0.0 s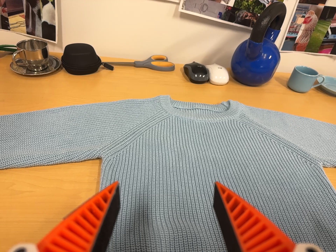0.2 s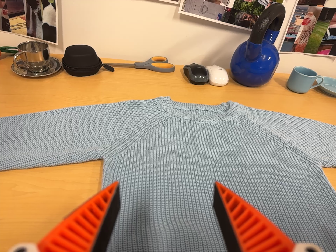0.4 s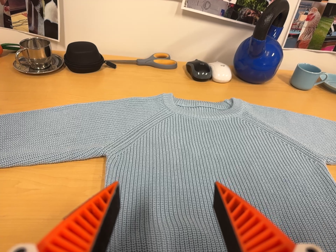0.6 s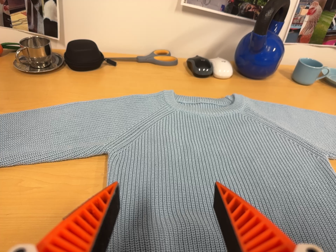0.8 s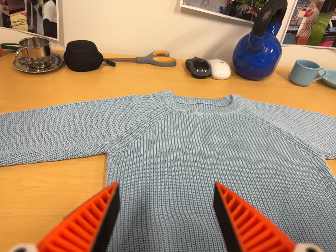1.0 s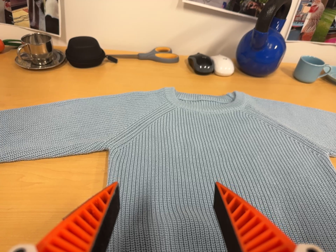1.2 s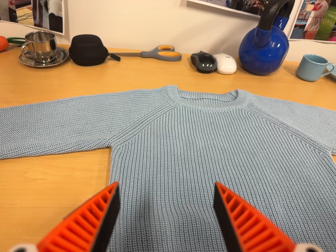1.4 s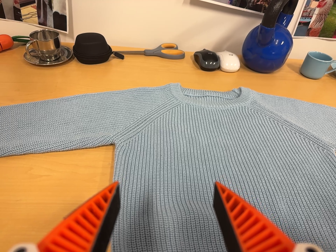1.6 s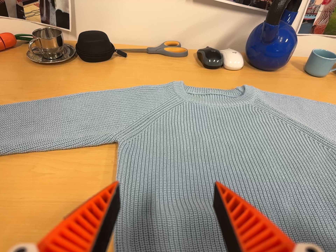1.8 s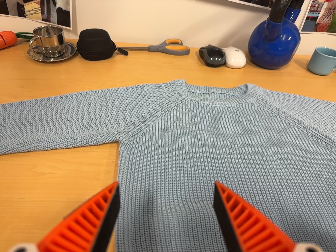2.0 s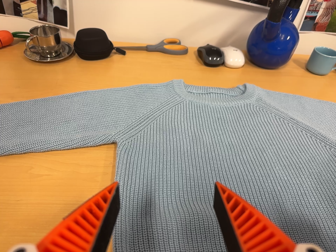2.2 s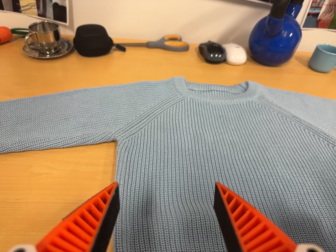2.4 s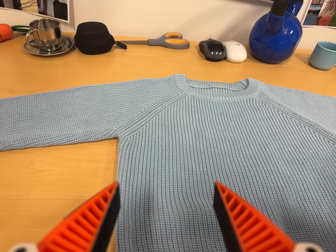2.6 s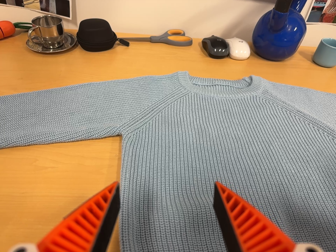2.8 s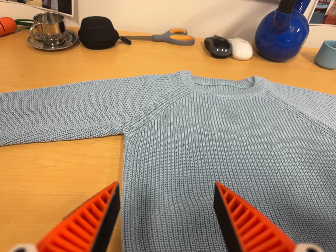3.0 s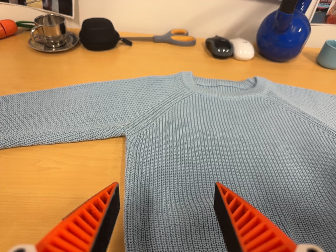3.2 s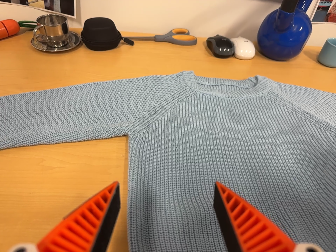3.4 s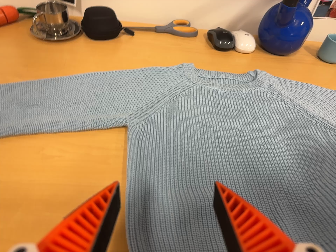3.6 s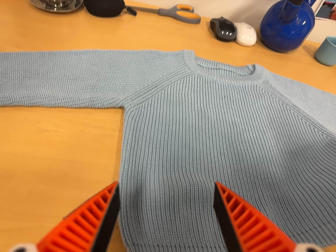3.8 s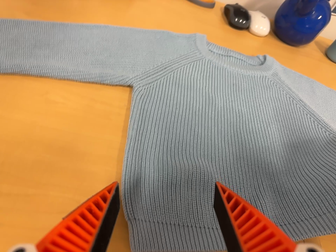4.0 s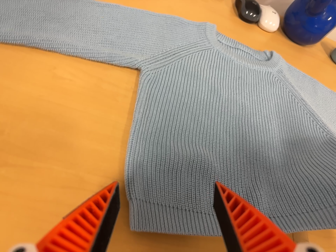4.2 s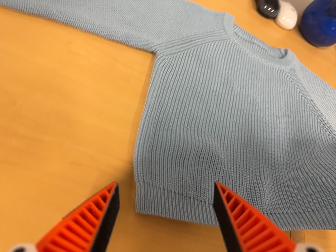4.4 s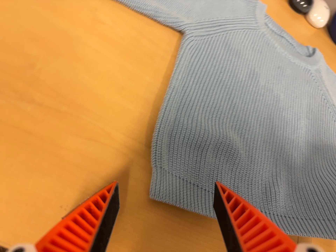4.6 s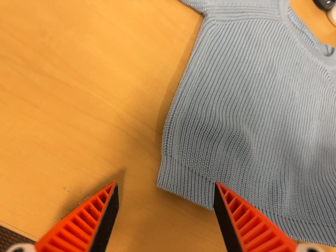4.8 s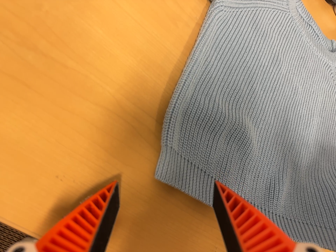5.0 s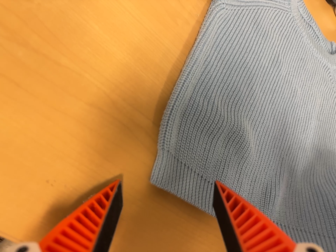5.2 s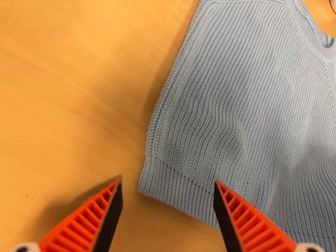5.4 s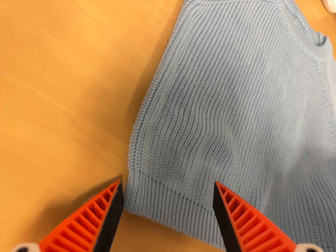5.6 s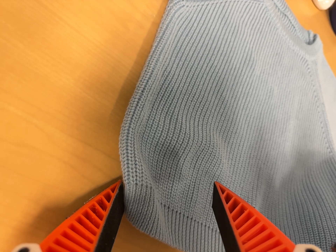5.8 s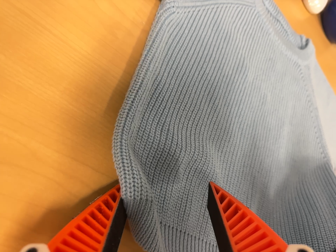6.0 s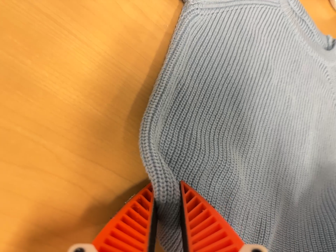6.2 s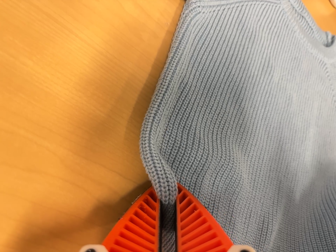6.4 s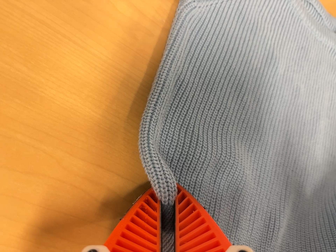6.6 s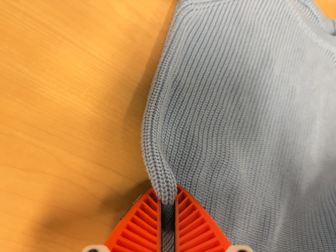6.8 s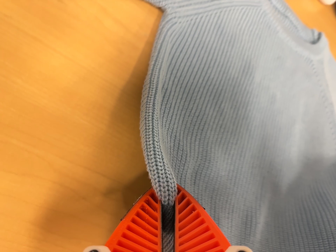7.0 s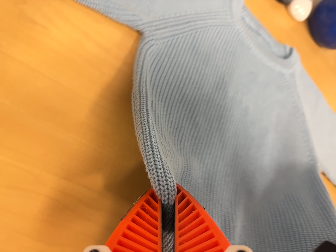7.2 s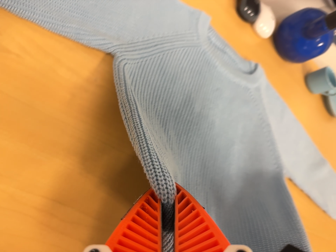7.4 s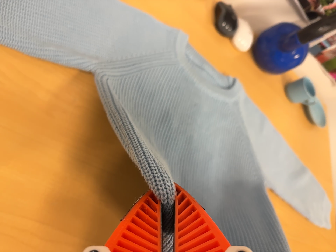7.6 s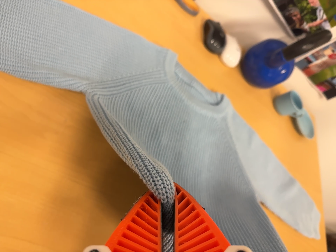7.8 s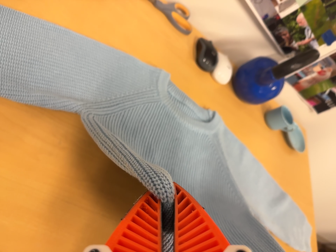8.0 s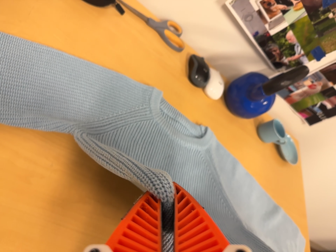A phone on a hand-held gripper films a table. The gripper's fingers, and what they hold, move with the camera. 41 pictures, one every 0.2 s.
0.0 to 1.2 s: The camera keeps its place and its aim.
1.2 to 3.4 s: The camera shifts only a little, or ends up much as it began.
3.4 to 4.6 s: The camera travels to its left, about 10 cm. Its aim tips toward the bottom of its view by about 20 degrees, and the scene shifts upward. It rolls about its line of sight by about 35 degrees, and the scene rotates clockwise.
4.6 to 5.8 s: The camera travels forward and toward the top of its view, about 10 cm, so what stands in front looms larger.
5.8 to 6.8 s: The camera shifts only a little, or ends up much as it began.
6.8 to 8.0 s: The camera travels toward the top of its view, backward and to its right, about 16 cm, so close, fixed things drift downward. Its aim tips toward the top of its view by about 10 degrees, and the scene shifts downward.
The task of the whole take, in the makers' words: fold up.
The film runs forward here.
